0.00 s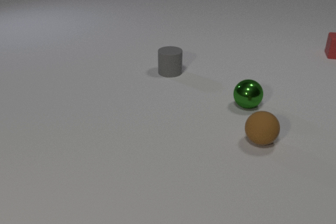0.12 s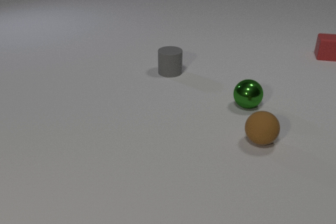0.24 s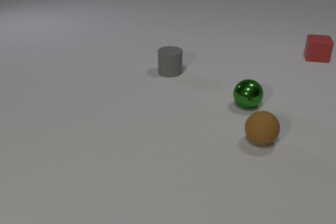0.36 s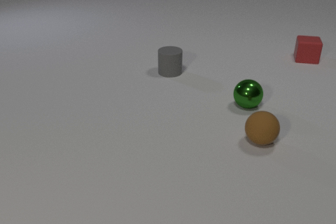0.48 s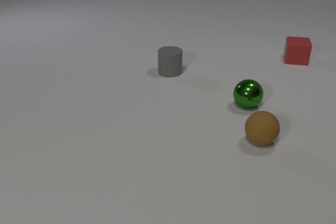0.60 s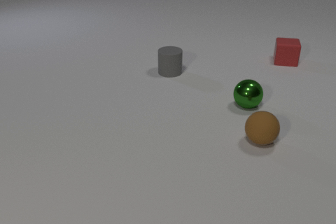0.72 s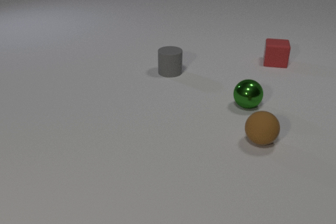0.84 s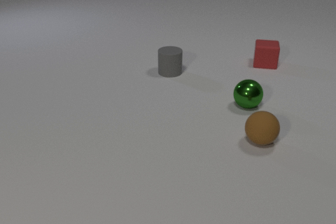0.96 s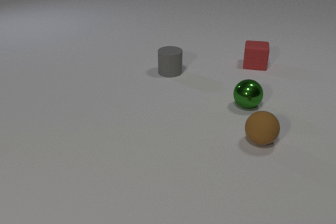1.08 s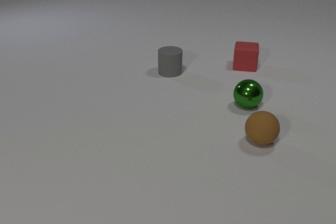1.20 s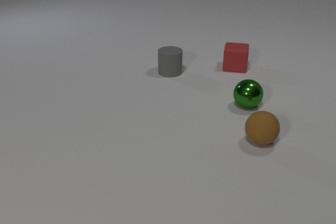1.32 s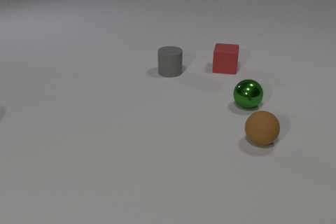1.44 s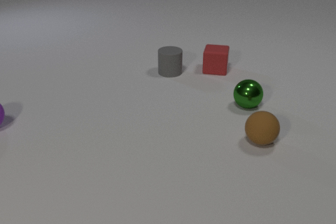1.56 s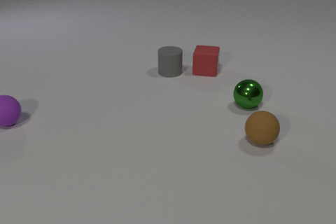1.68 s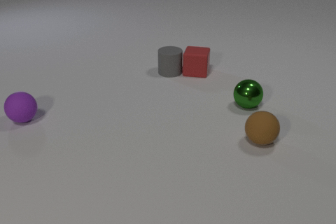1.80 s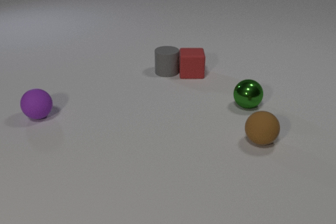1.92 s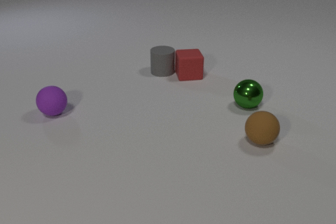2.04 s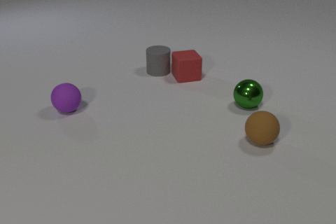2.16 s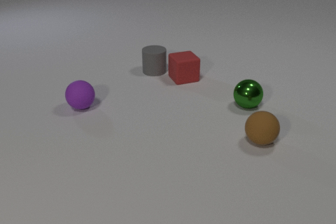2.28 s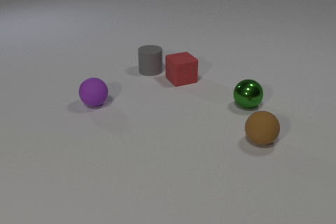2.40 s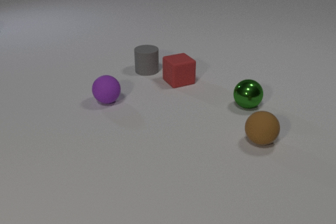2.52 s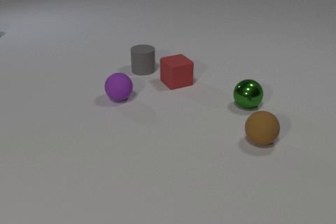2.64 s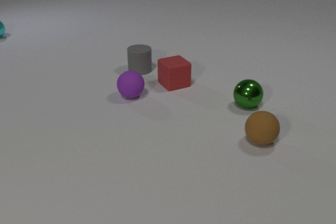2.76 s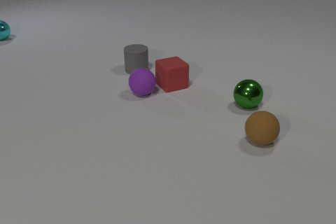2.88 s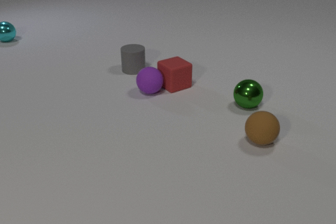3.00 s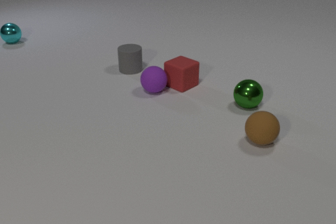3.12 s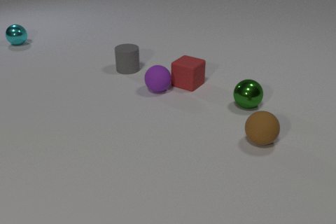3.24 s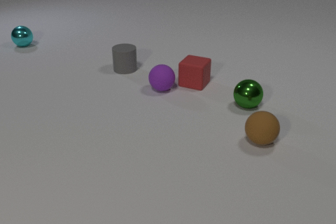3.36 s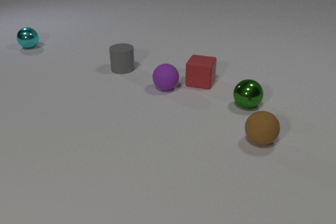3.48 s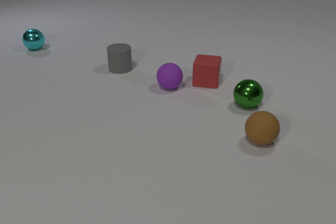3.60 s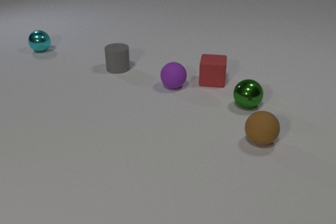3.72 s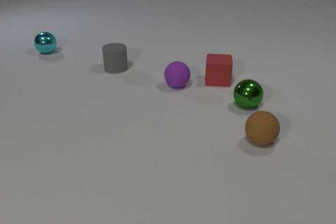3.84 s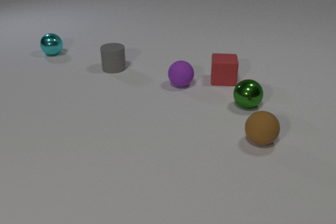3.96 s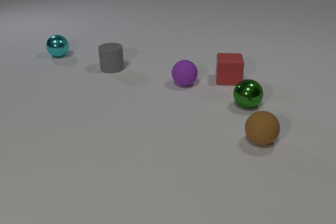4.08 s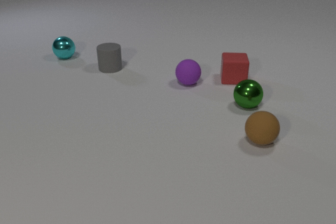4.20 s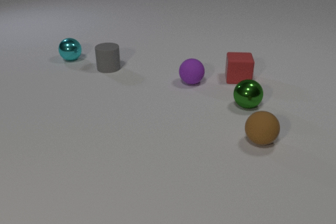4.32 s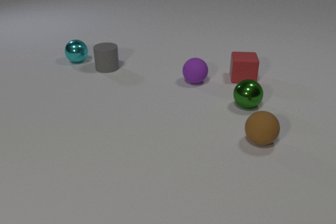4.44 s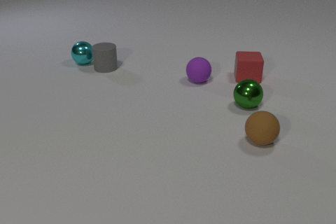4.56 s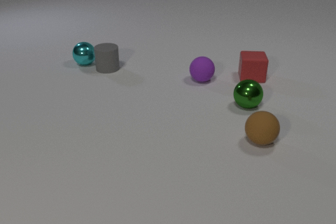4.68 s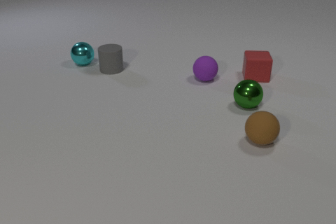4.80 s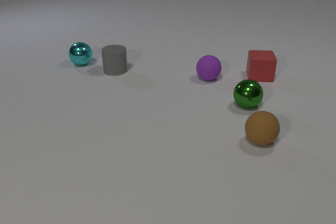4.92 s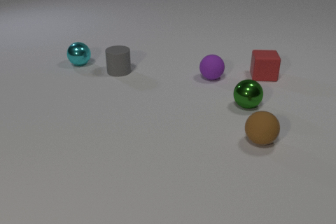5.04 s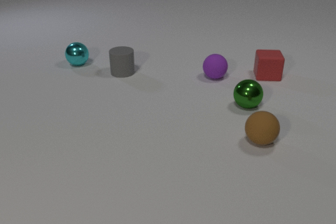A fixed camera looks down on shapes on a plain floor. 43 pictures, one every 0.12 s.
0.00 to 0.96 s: The red rubber cube slides to the left and toward the camera.
0.96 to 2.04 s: The red rubber cube slides to the left and toward the camera, spins so that its near face slides to the right, counterclockwise seen from above. The gray rubber cylinder slides to the left. The purple rubber sphere comes in at the left edge, rolls to the right. The red rubber cube and the gray rubber cylinder collide.
2.04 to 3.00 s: The red rubber cube slides toward the camera, spins counterclockwise seen from above by about 30 degrees, its near face sliding to the right. The gray rubber cylinder slides to the left. The cyan metal sphere comes in at the left edge, rolls toward the camera and to the right. The purple rubber sphere rolls to the right. The red rubber cube and the purple rubber sphere collide.
3.00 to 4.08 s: The red rubber cube slides to the right, spins counterclockwise seen from above by about 45 degrees, its near face sliding to the right. The gray rubber cylinder slides to the left. The cyan metal sphere rolls toward the camera and to the right. The purple rubber sphere rolls to the right and away from the camera.
4.08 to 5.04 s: The red rubber cube slides to the right and away from the camera. The gray rubber cylinder slides toward the camera and to the right. The cyan metal sphere rolls toward the camera and to the right. The purple rubber sphere rolls to the right and away from the camera. The gray rubber cylinder and the cyan metal sphere collide.
Are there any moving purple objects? yes.
What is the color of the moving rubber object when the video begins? red.
How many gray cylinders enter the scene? 0.
